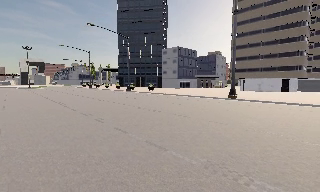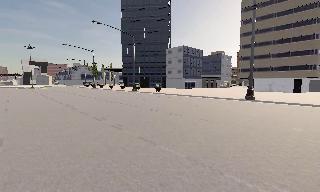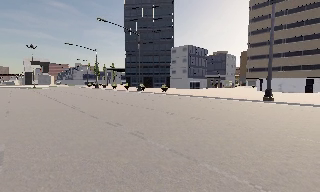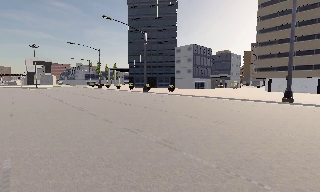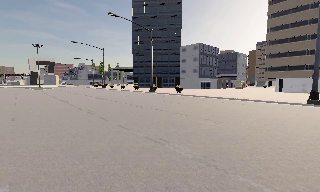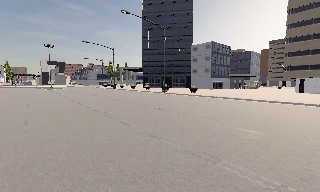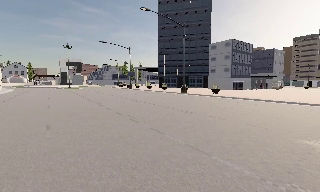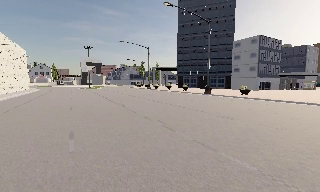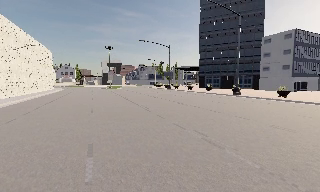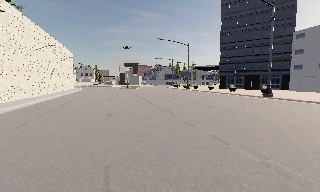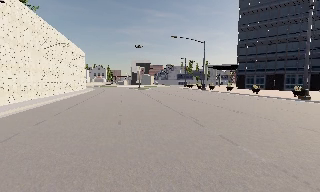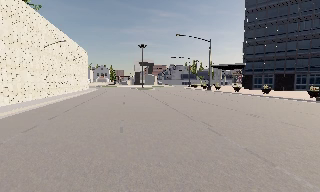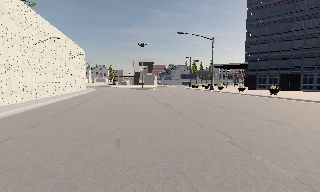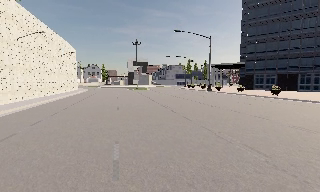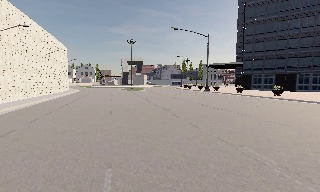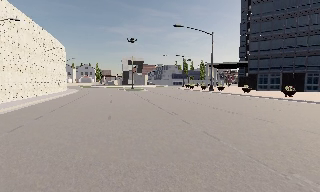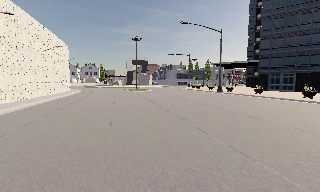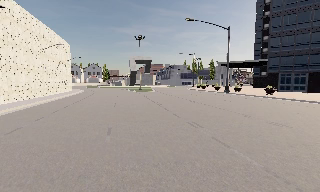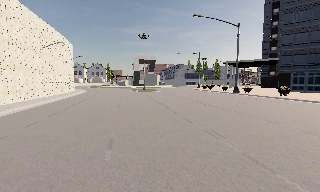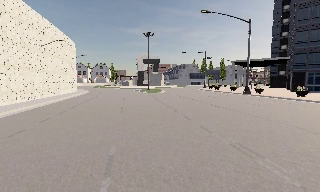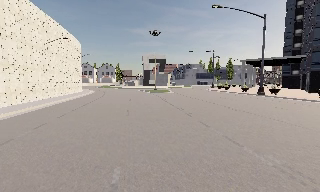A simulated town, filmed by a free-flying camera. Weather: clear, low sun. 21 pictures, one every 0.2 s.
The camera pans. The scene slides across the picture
to the right.
The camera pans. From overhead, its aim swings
counterclockwise.
0.0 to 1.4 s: The camera pans to its left, which is counterclockwise from overhead, by about 15 degrees. It travels forward and to its left, about 10 m, so what stands in front looms larger.
1.4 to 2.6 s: The camera pans to its left, which is counterclockwise from overhead, by about 15 degrees. It travels forward, about 9 m, so what stands in front looms larger.
2.6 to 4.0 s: The camera travels forward, about 9 m, so what stands in front looms larger.
The film runs backward here.
